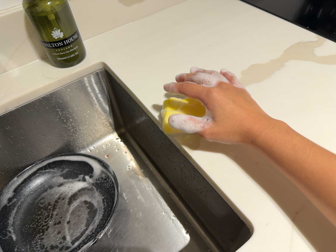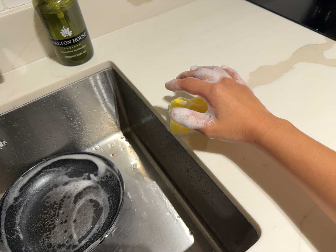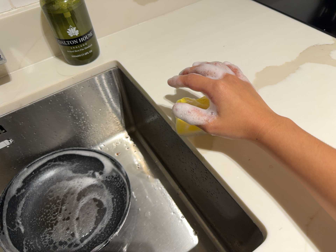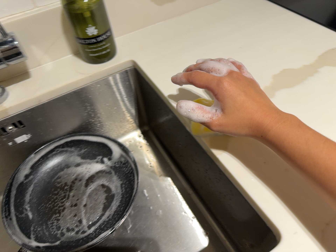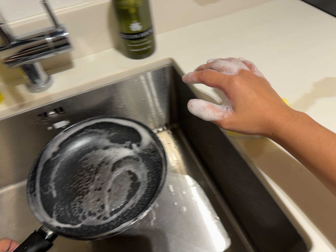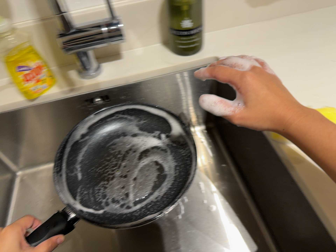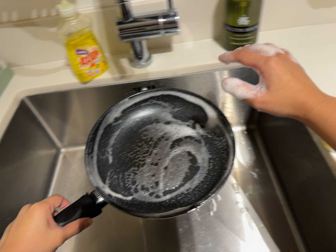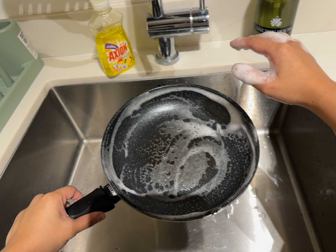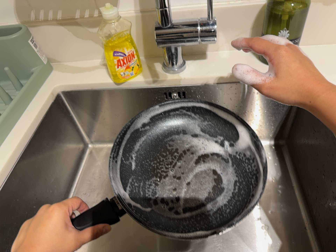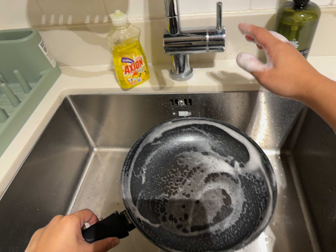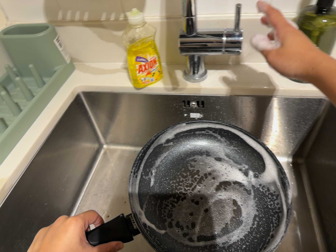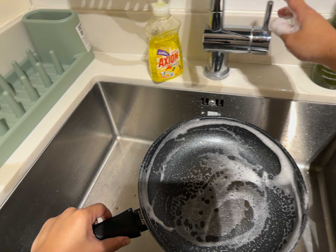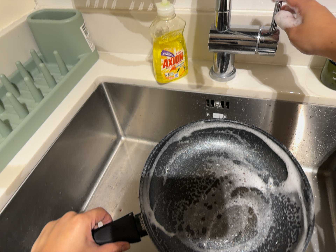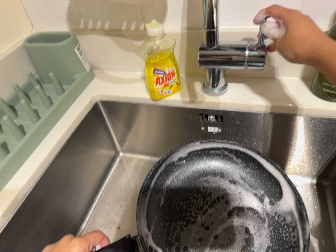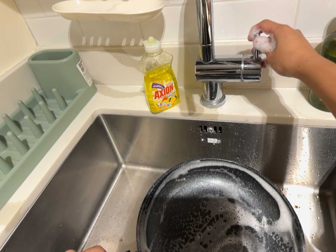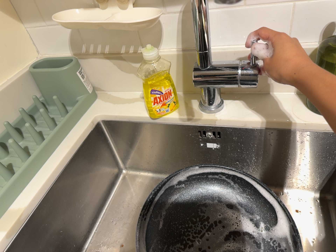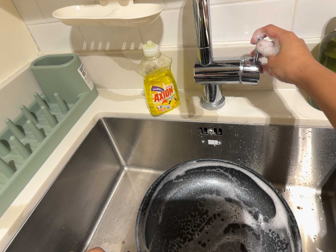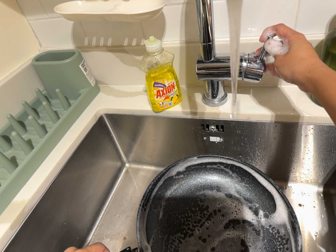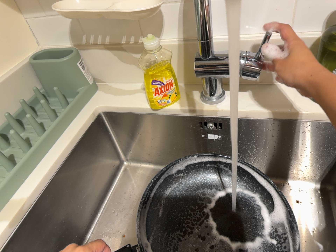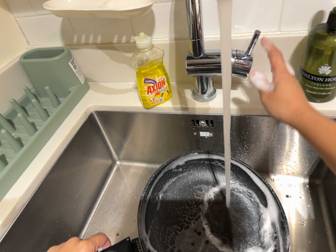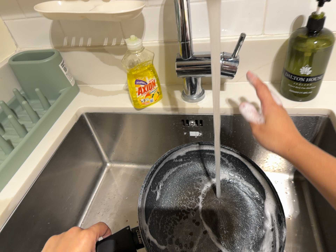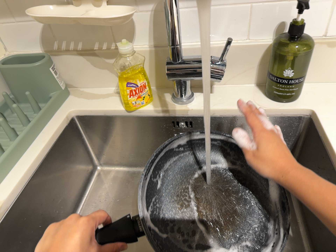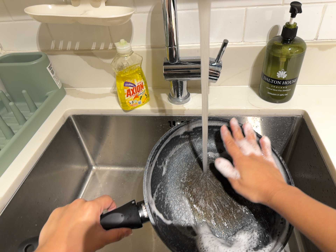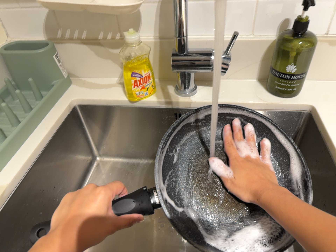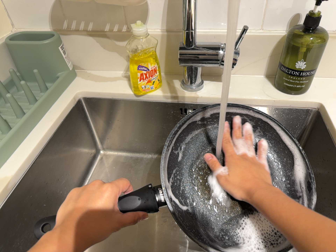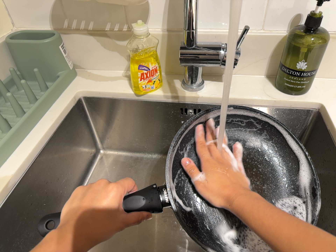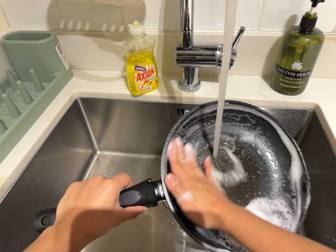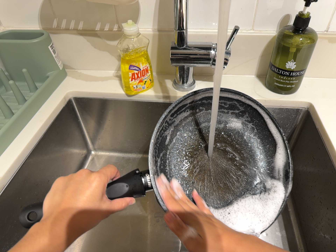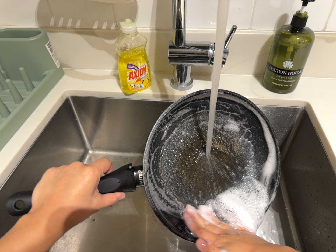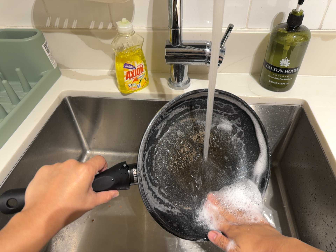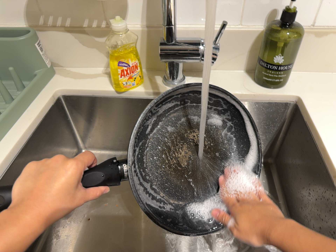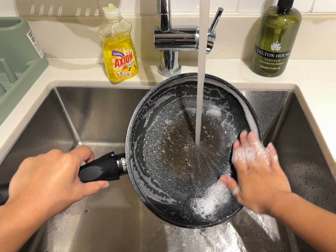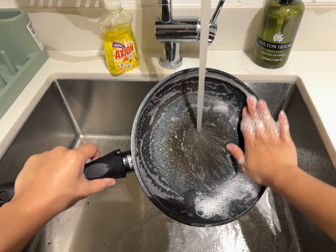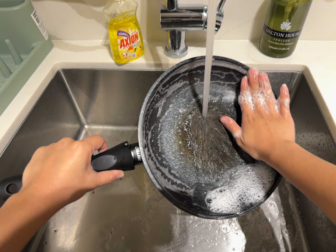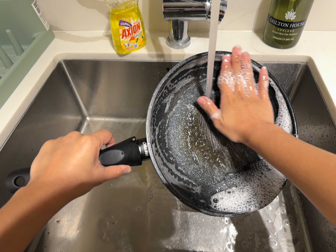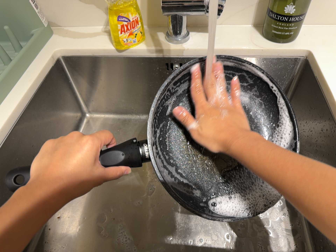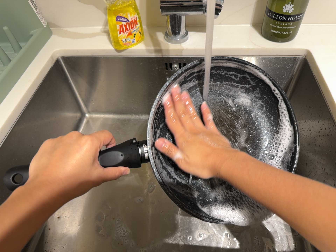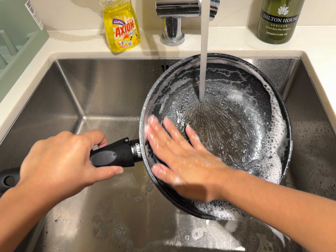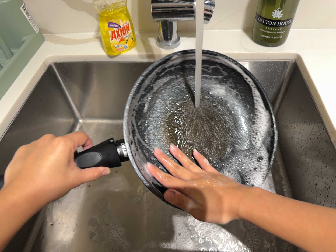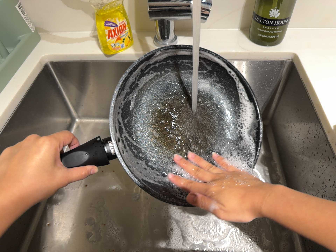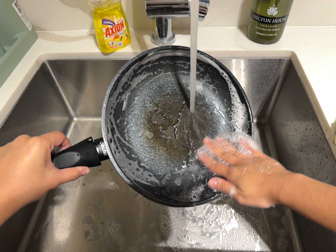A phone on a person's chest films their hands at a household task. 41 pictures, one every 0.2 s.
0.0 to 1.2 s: The camera pans to its left by about 25 degrees. It travels to its left, about 9 cm, so close, fixed things drift to the right. It rolls about its line of sight by about 20 degrees, and the scene rotates clockwise.
1.2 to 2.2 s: The scene slides to the right, as the camera pans about 10 degrees to its left. It rolls about its line of sight by about 15 degrees, and the scene rotates clockwise.
2.2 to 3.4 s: The camera shifts only a little, or ends up much as it began.
3.4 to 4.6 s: The scene slides to the left, as the camera pans about 10 degrees to its right.
4.6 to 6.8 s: The camera's aim tips toward the bottom of its view by about 10 degrees, and the scene shifts upward.
6.8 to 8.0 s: The camera keeps its place and its aim.
The film runs forward here.
